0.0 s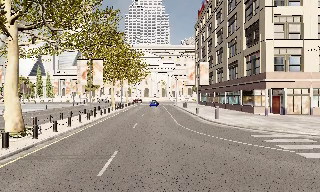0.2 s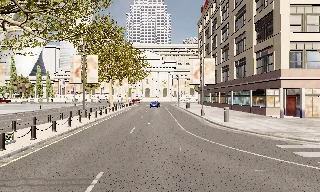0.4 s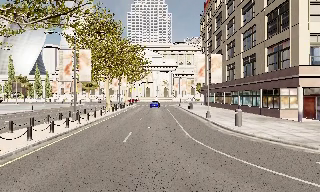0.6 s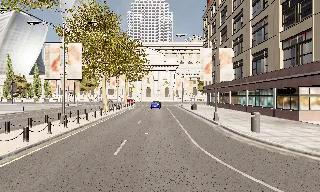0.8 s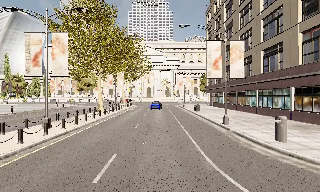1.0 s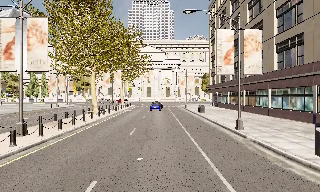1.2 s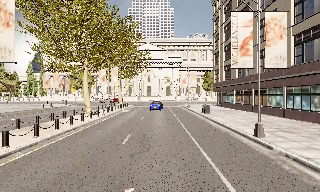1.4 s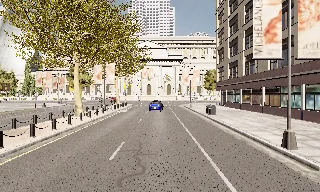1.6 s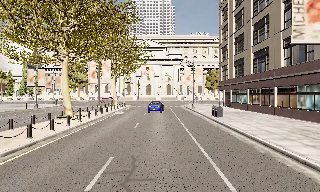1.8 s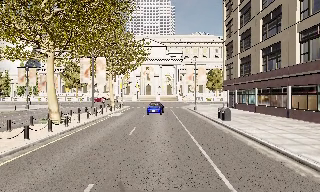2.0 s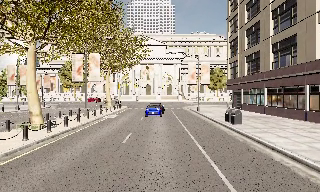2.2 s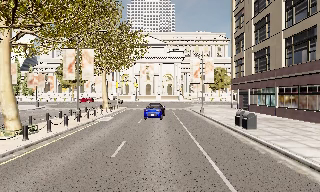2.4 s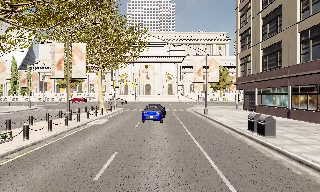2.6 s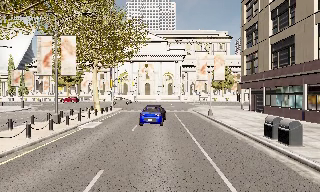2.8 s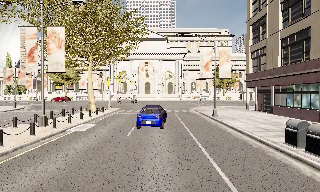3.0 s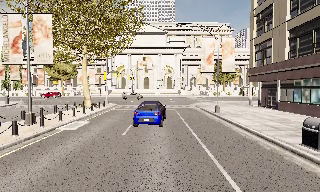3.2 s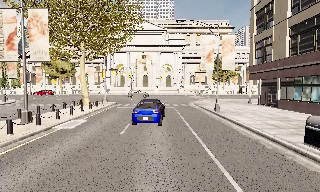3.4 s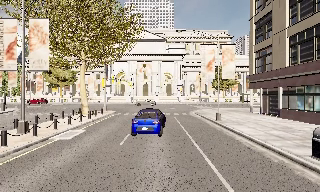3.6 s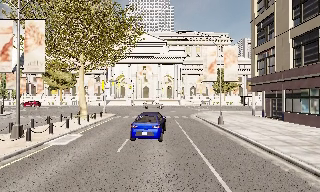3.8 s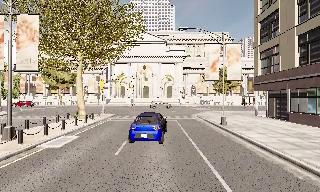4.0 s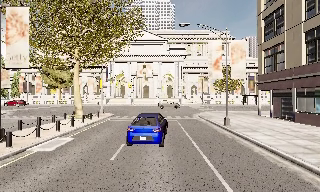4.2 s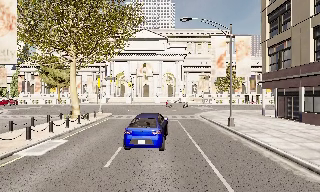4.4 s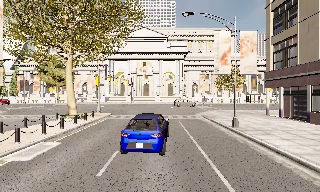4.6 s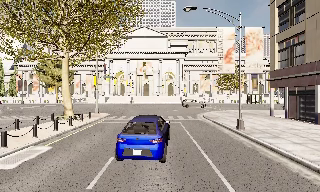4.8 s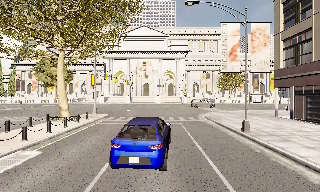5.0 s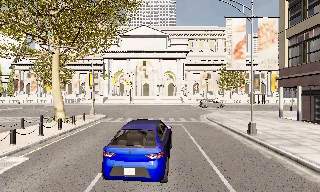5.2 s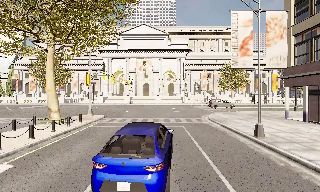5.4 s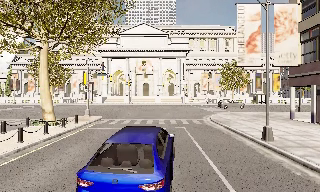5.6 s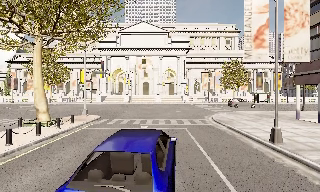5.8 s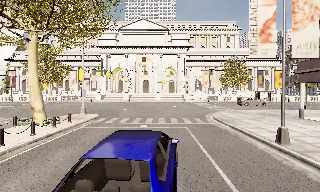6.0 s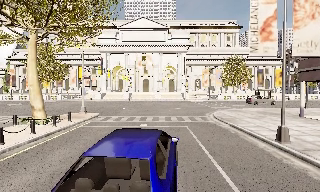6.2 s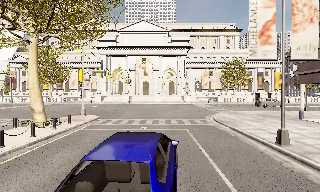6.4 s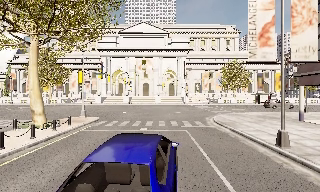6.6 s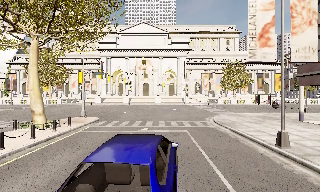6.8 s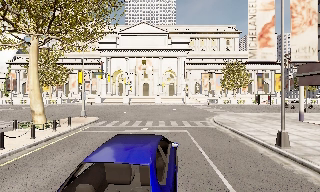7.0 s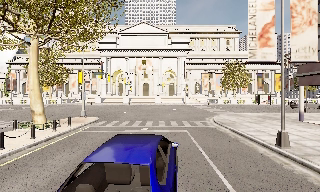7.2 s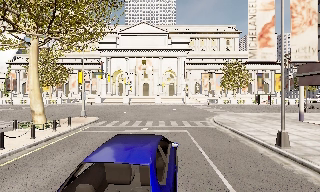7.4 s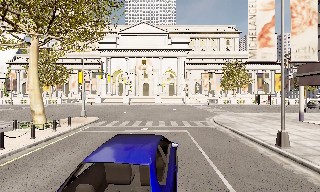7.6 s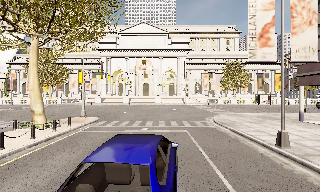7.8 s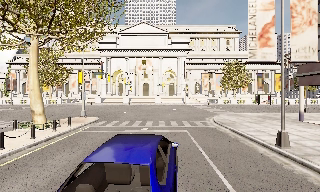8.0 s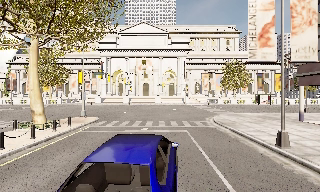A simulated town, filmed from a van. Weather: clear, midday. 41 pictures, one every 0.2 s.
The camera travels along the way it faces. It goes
forward.
0.0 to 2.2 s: The camera travels forward, about 20 m, so what stands in front looms larger.
2.2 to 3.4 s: The camera travels forward, about 6 m, so what stands in front looms larger. It loses speed.
3.4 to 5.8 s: The camera travels forward, about 7 m, so what stands in front looms larger.
5.8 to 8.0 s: The camera keeps its place and its aim.
The film runs forward here.
